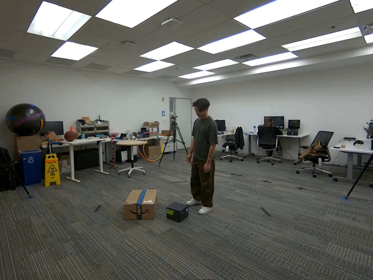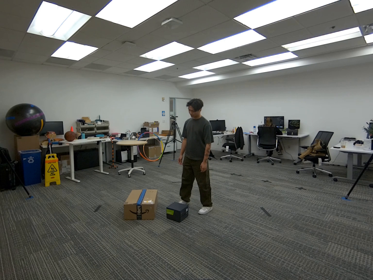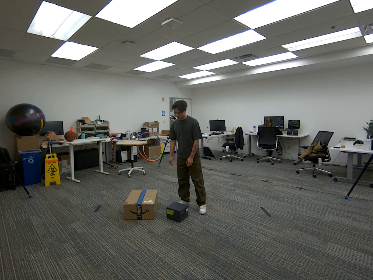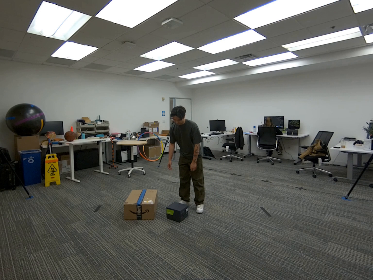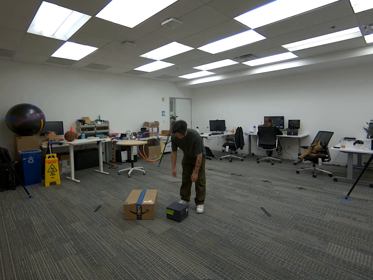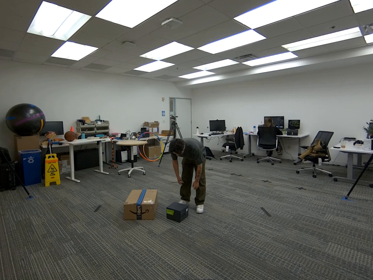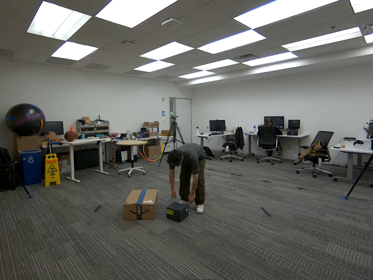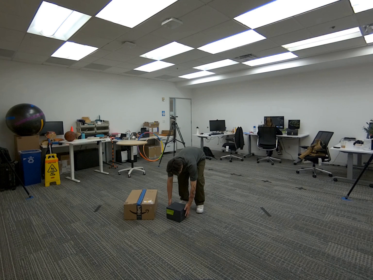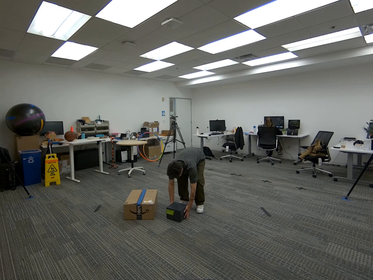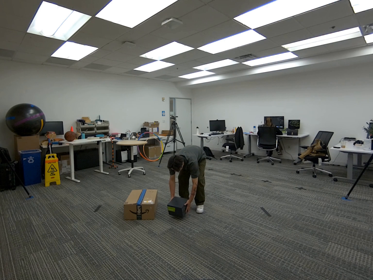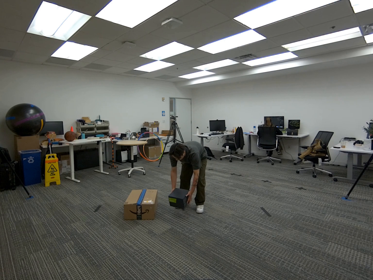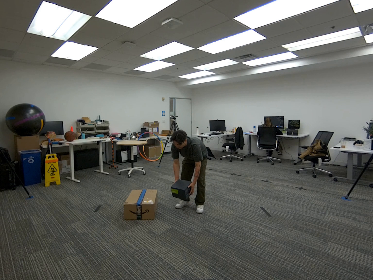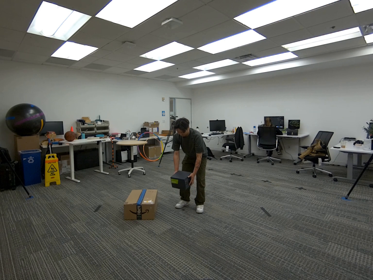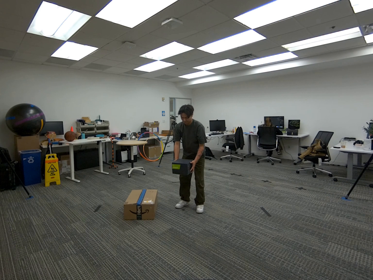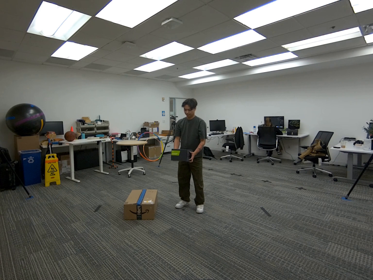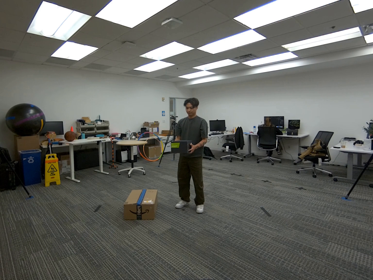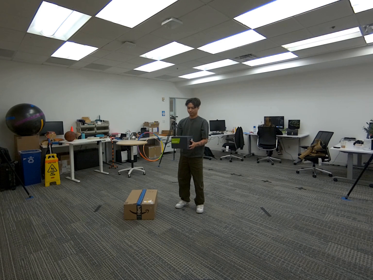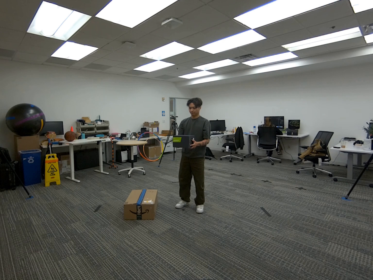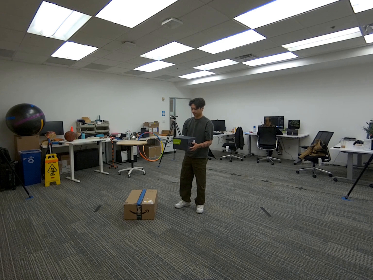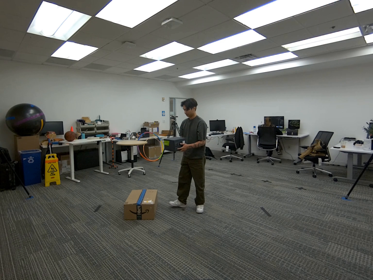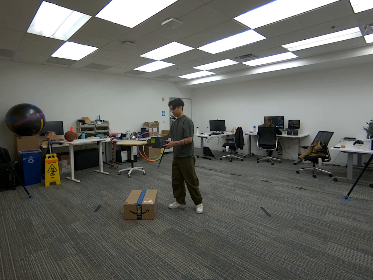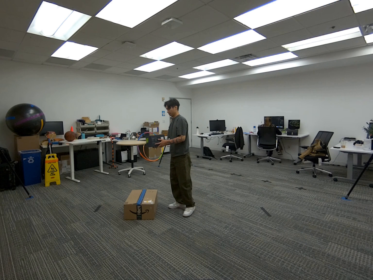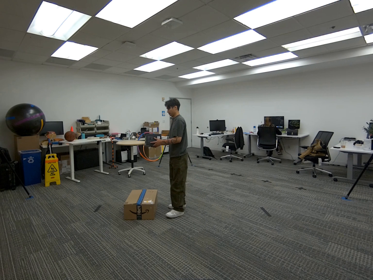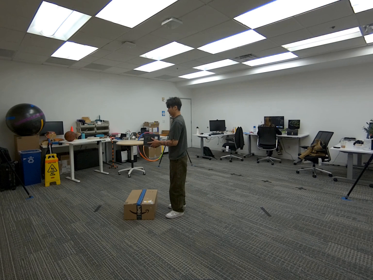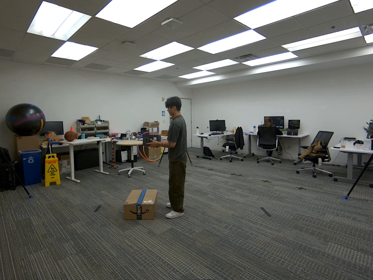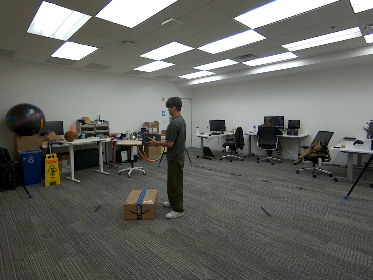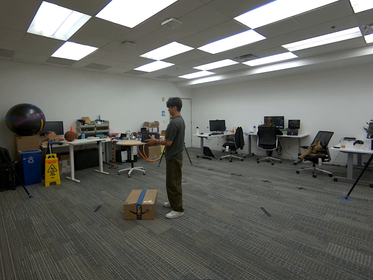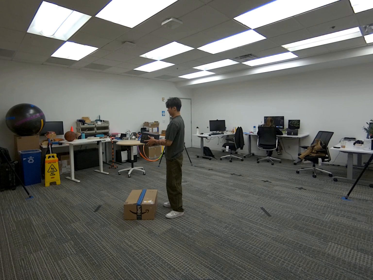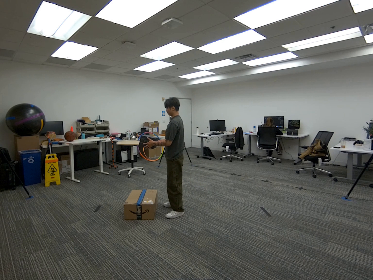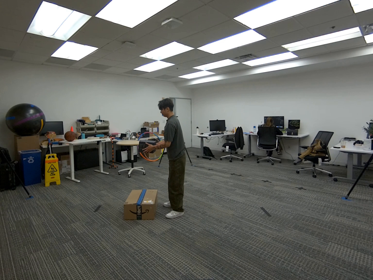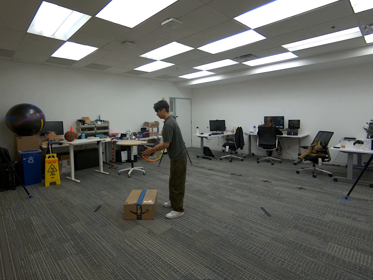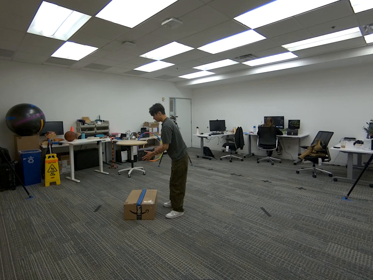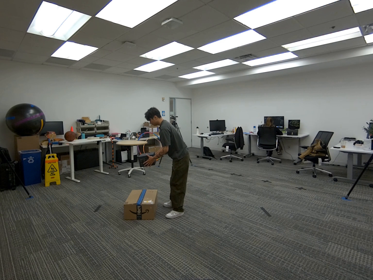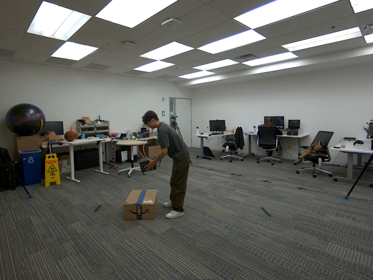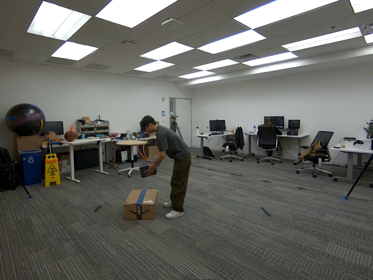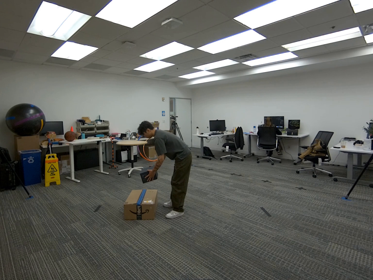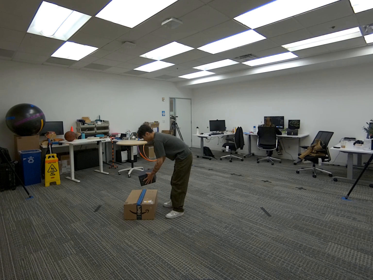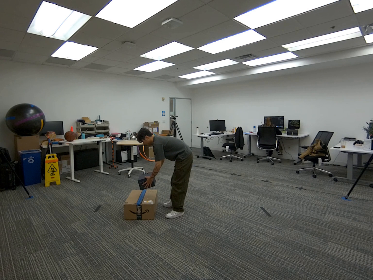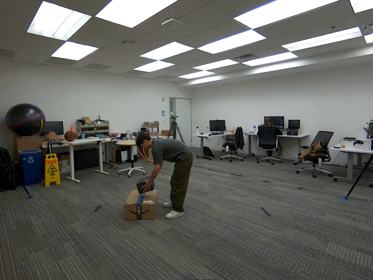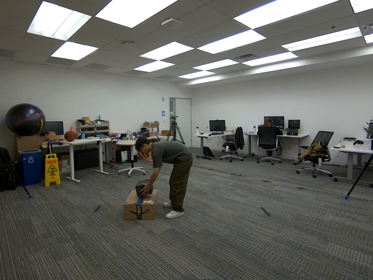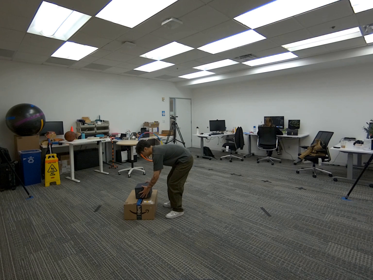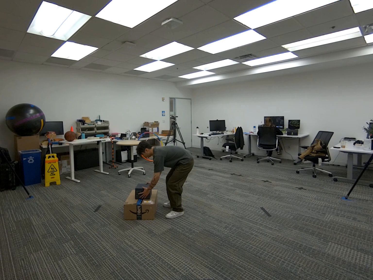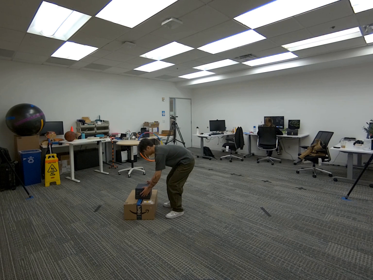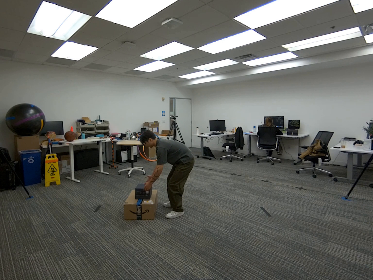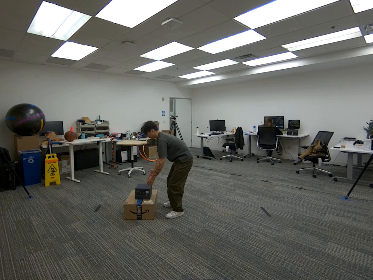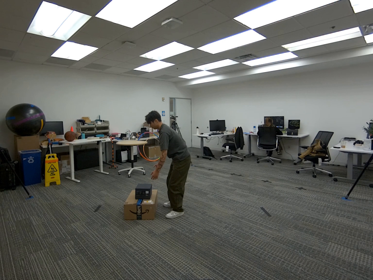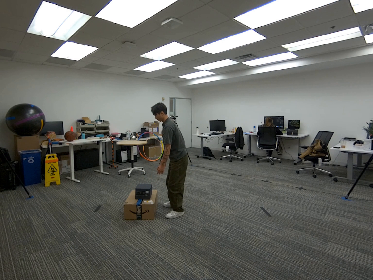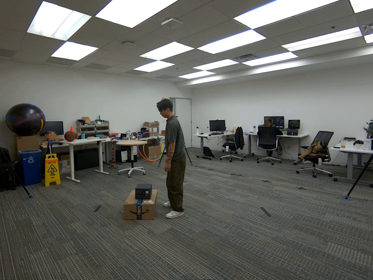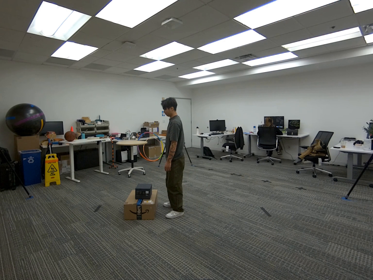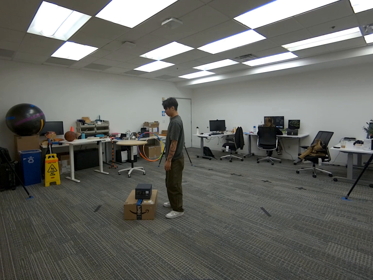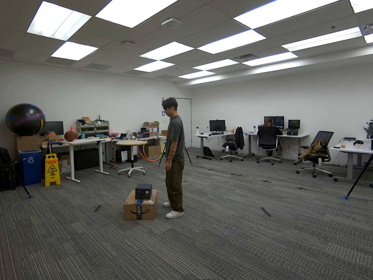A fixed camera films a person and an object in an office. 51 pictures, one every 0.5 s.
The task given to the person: Walk to the black square box, pick the black square box with both hands, and place it to the big brown cardboard box.
